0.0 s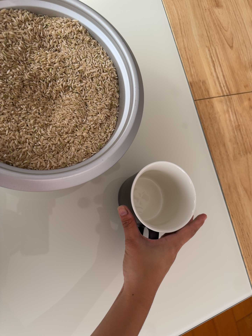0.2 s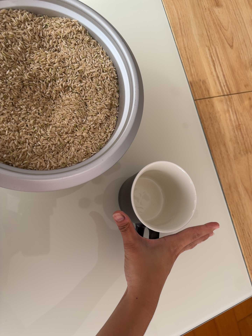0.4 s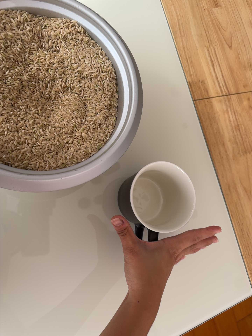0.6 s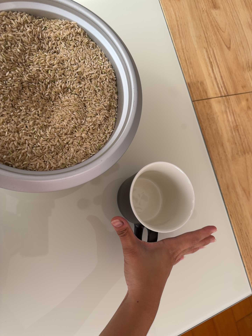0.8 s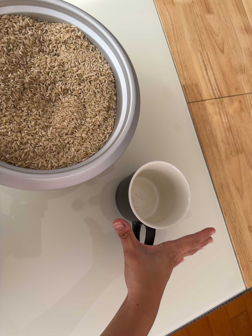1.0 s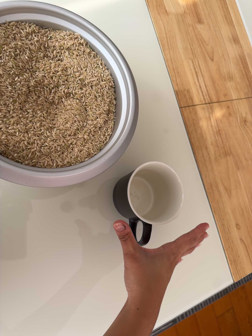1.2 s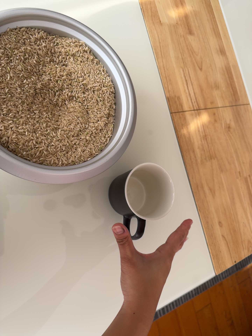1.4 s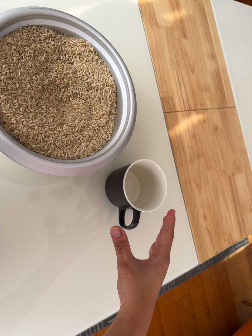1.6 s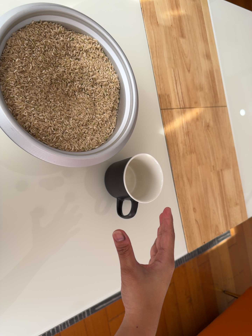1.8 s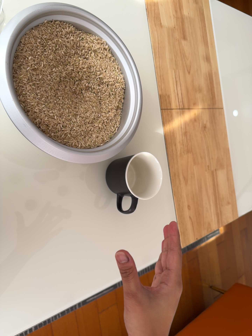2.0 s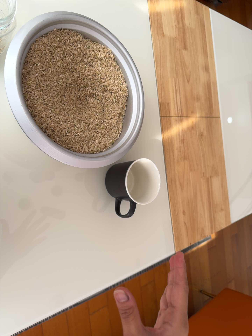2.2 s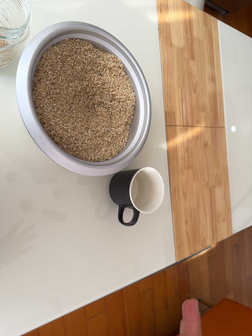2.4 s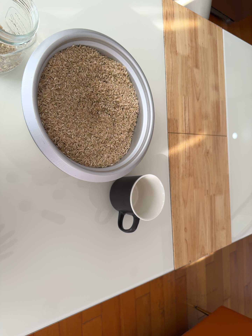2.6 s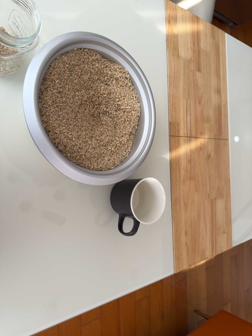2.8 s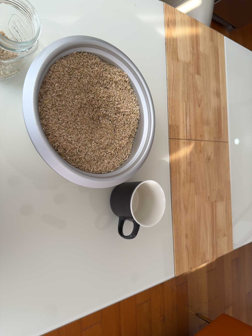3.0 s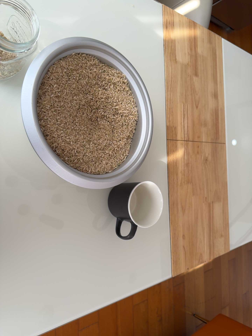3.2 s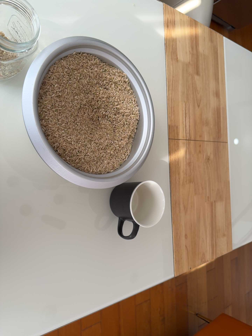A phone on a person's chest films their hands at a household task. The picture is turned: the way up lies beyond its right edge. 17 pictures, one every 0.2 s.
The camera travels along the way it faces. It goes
backward.
The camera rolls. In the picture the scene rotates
clockwise.
0.0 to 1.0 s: The camera shifts only a little, or ends up much as it began.
1.0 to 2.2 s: The camera pans to its right by about 15 degrees. It travels backward and to its left, about 16 cm, so what stands in front gets smaller. It rolls about its line of sight by about 10 degrees, and the scene rotates clockwise.
2.2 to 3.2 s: The camera shifts only a little, or ends up much as it began.
The film runs forward here.
